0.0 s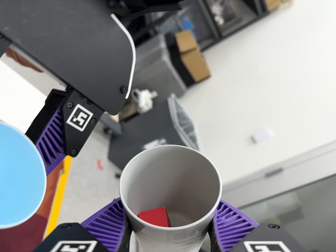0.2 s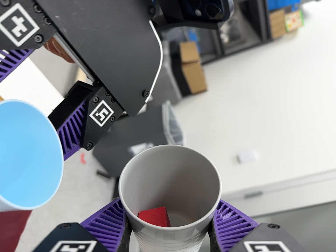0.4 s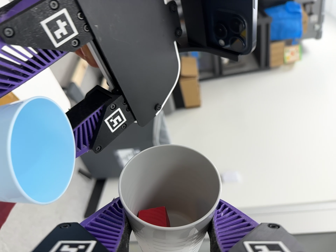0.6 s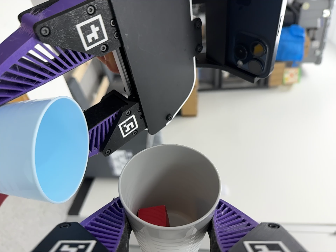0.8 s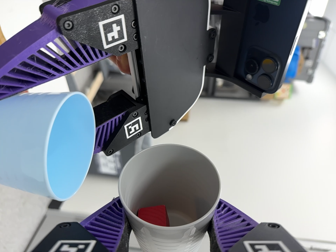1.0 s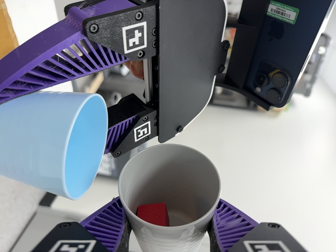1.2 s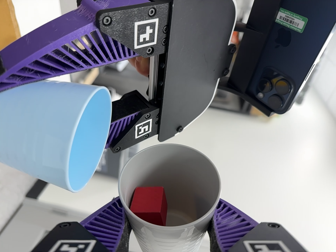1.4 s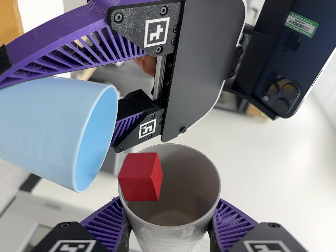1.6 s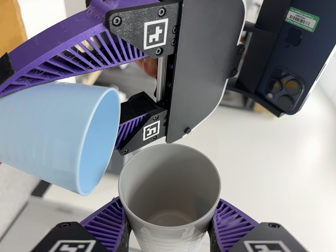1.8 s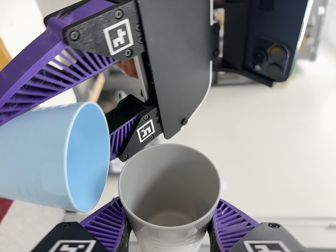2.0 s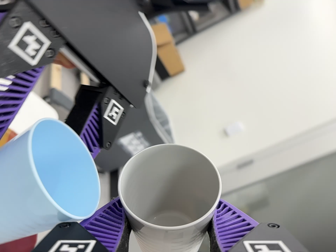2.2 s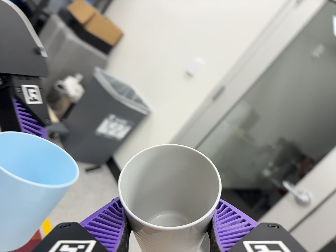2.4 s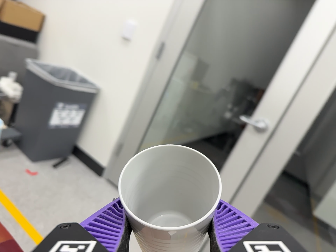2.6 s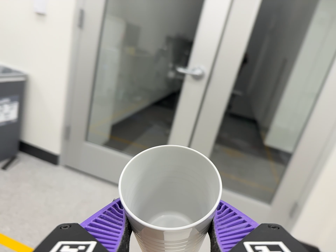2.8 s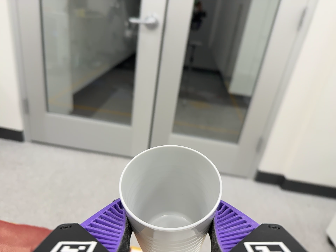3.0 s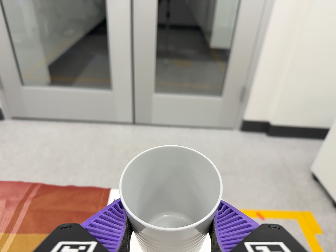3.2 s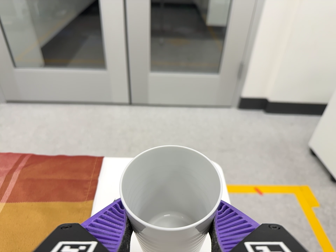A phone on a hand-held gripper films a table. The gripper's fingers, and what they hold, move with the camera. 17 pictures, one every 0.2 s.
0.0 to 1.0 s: The camera pans to its right by about 10 degrees. It travels to its left, about 10 cm. It rolls about its line of sight by about 35 degrees, and the scene rotates clockwise.
1.0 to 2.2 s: The camera travels to its right, about 12 cm, so close, fixed things drift to the left. Its aim tips toward the bottom of its view by about 15 degrees, and the scene shifts upward. It rolls about its line of sight by about 60 degrees, and the scene rotates counterclockwise.
2.2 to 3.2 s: The scene slides to the left, as the camera pans about 30 degrees to its right. It travels toward the bottom of its view and to its right, about 26 cm, so close, fixed things drift upward. Its aim tips toward the bottom of its view by about 35 degrees, and the scene shifts upward. It rolls about its line of sight by about 50 degrees, and the scene rotates counterclockwise.
The film runs forward here.
